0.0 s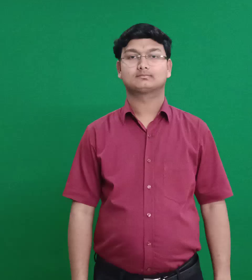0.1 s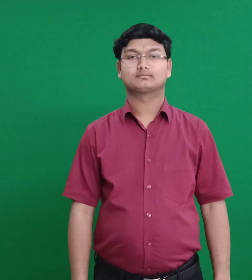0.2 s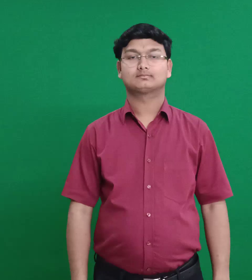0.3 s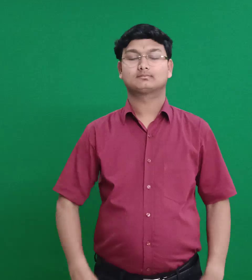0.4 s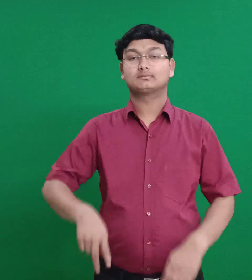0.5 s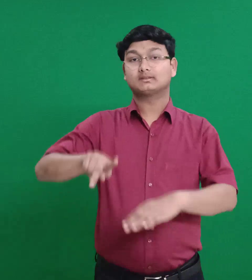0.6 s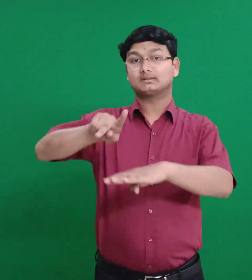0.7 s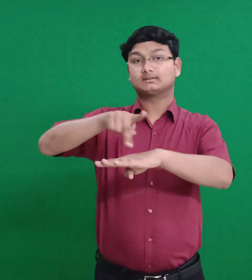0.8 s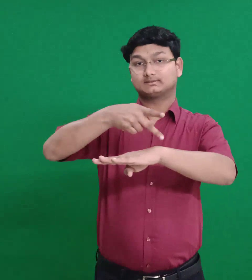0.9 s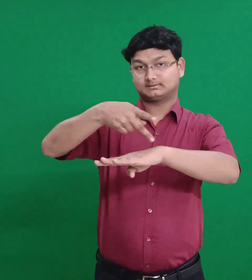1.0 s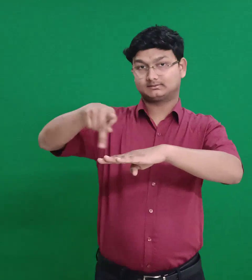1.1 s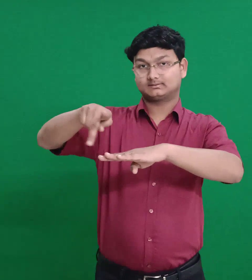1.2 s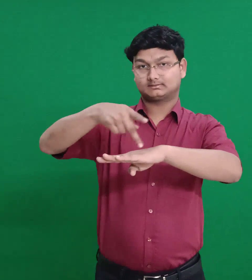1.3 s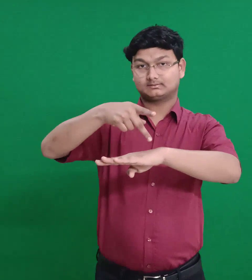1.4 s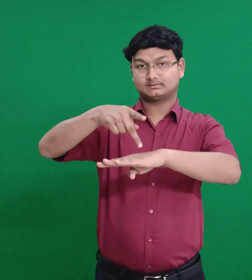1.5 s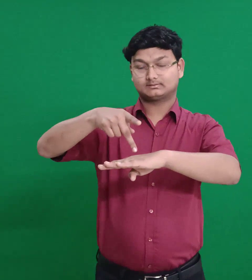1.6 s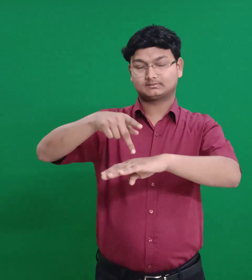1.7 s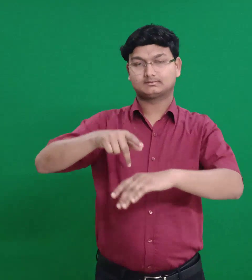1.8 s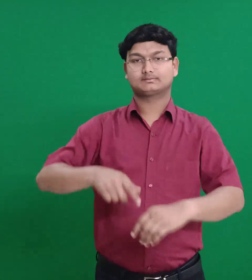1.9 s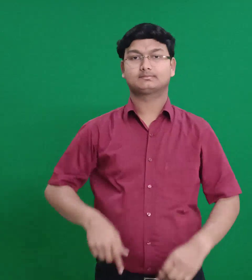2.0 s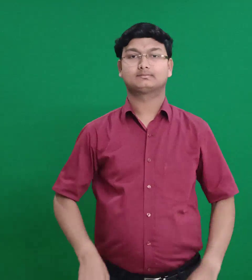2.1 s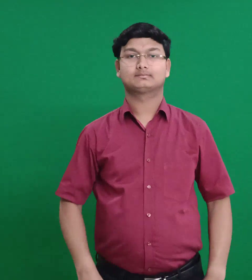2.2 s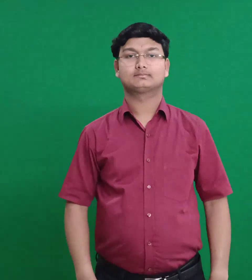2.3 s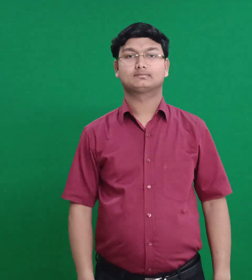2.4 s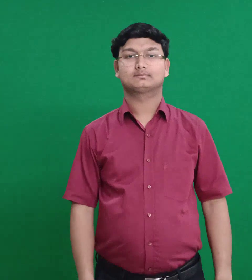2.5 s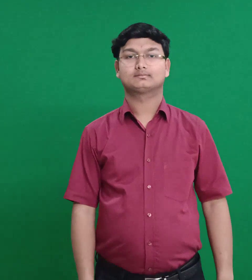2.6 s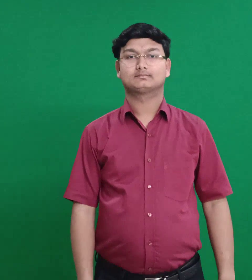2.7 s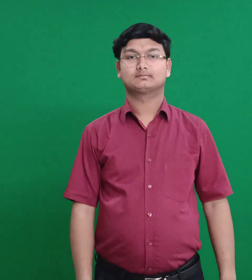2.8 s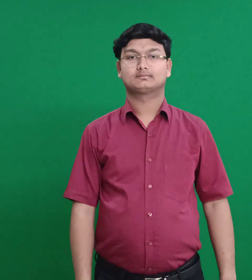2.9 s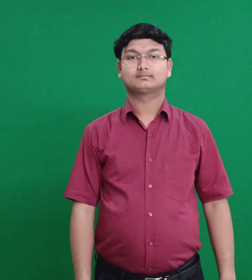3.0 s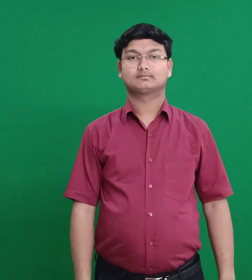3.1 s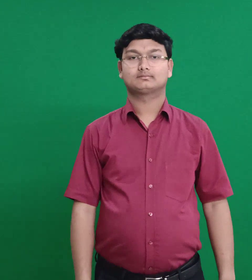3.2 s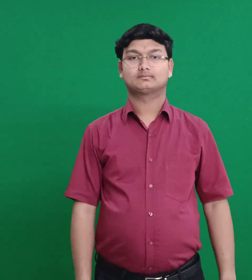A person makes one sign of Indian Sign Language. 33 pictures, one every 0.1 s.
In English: philistines
